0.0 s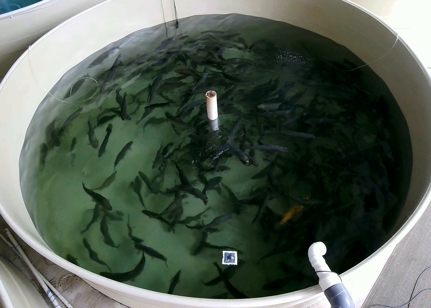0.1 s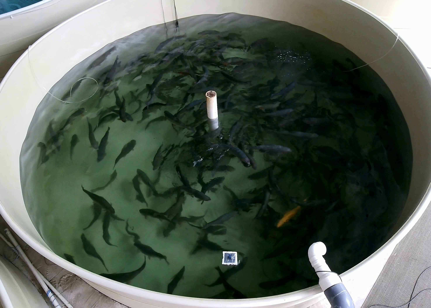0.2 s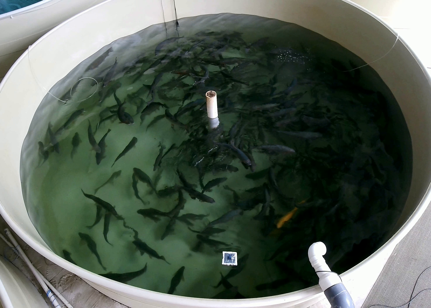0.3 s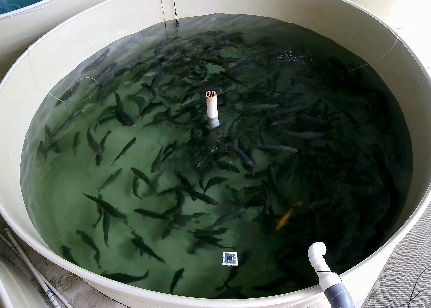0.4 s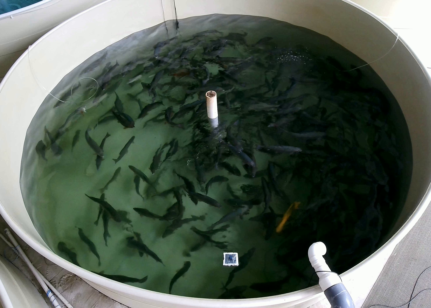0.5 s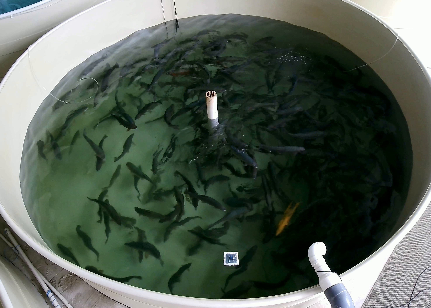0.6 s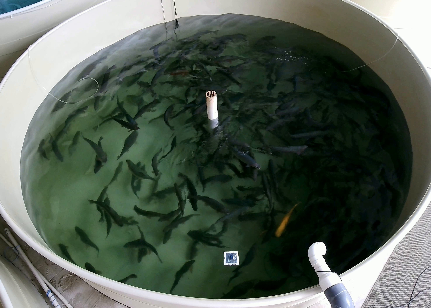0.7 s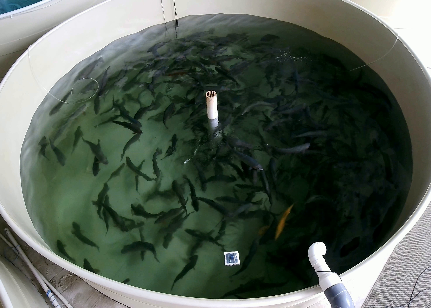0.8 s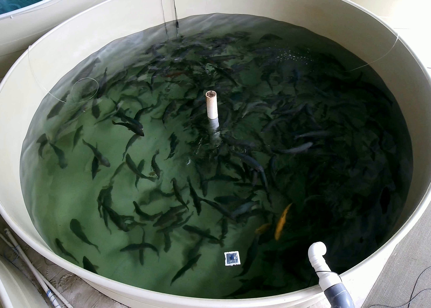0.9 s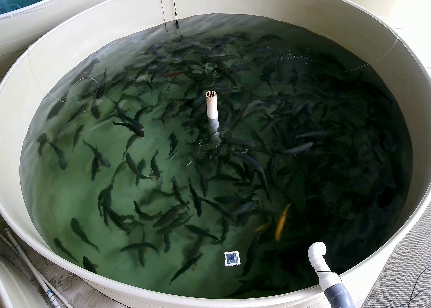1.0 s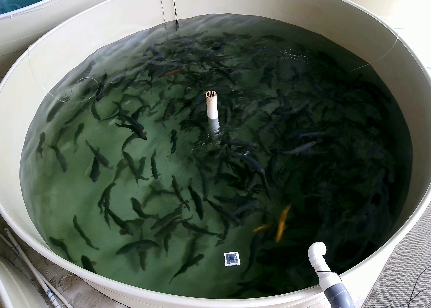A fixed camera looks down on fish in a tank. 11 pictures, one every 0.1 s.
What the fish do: Foraging.
